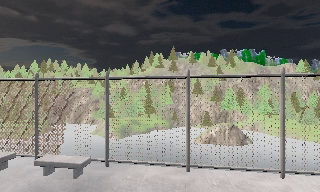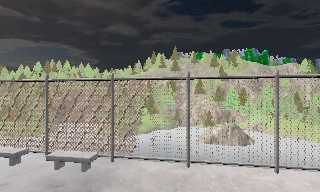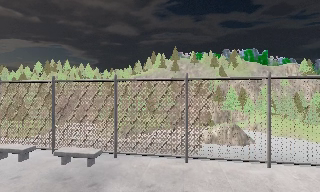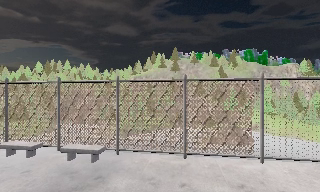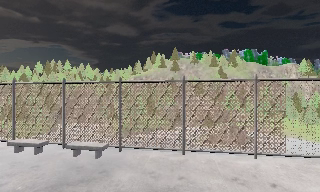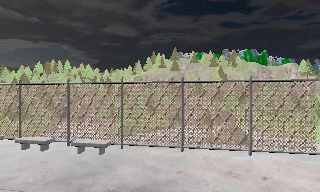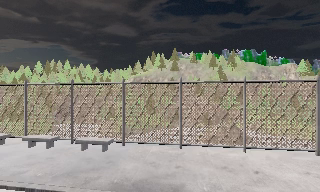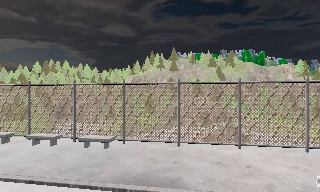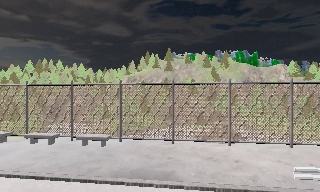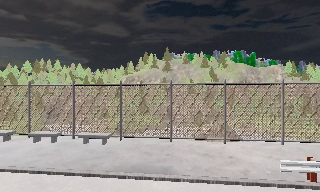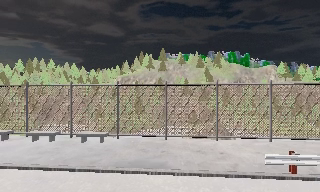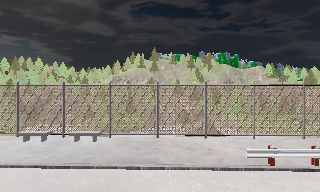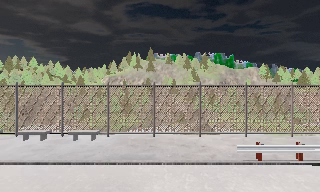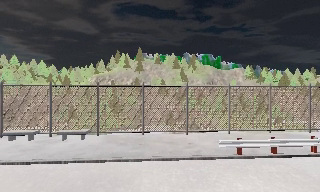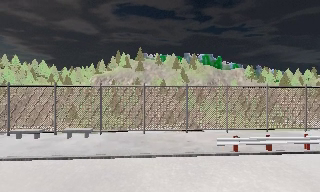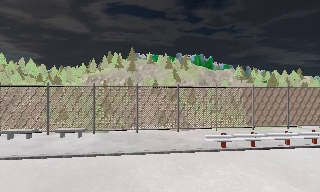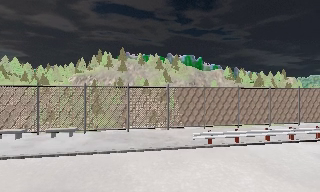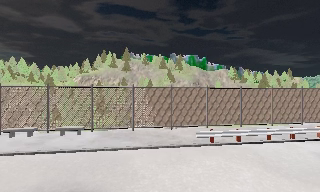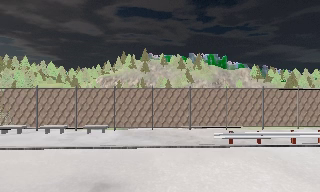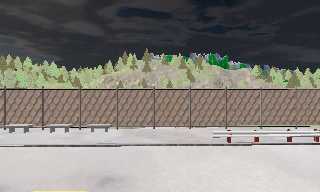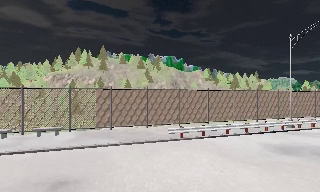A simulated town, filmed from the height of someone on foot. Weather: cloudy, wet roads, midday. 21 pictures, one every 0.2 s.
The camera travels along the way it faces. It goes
backward.
0.0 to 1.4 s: The camera travels backward, about 2.5 m, so what stands in front gets smaller.
1.4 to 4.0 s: The scene slides to the left, as the camera pans about 25 degrees to its right. It travels backward, about 5 m, so what stands in front gets smaller.
The film runs backward here.
